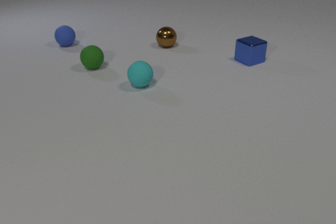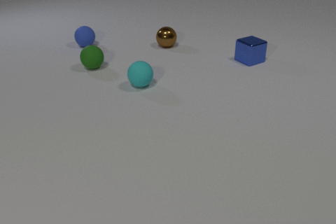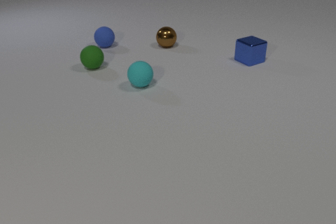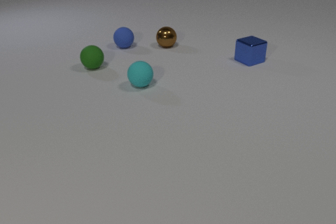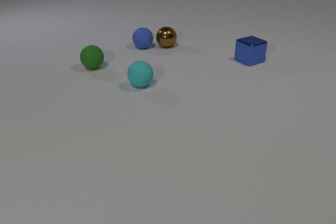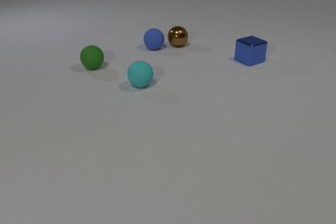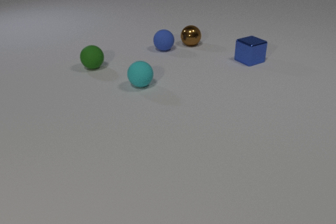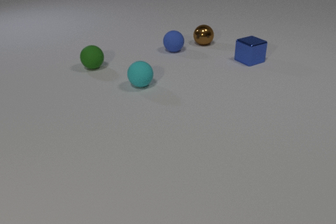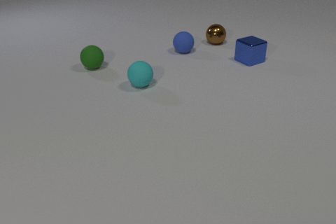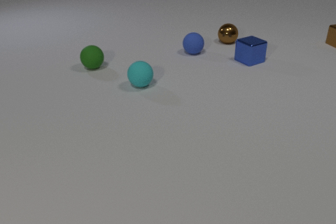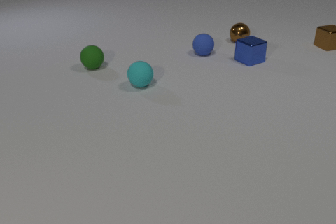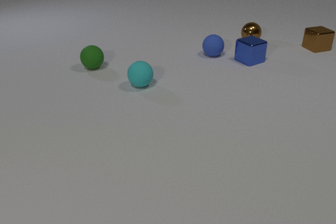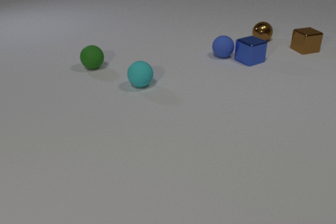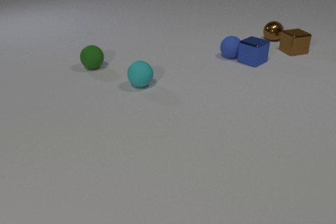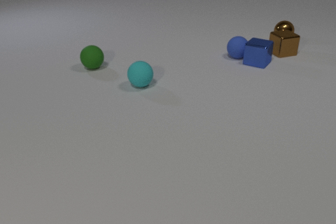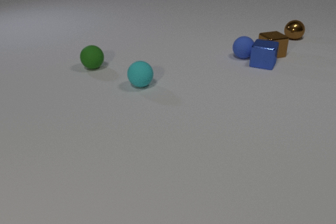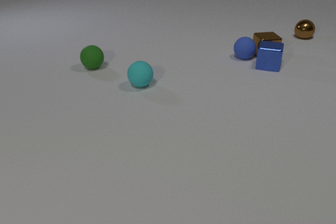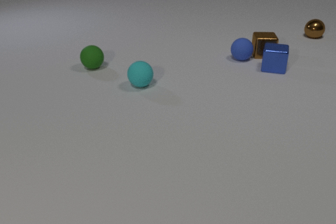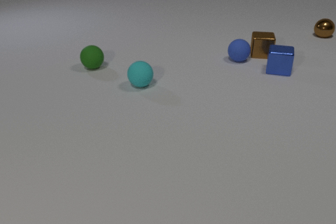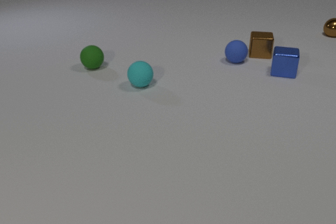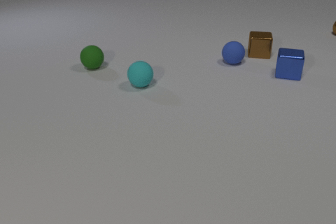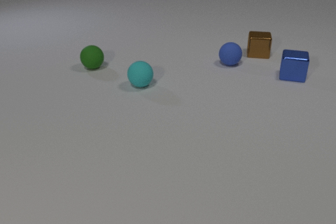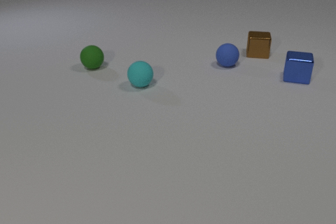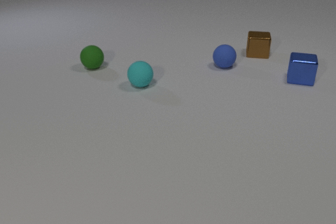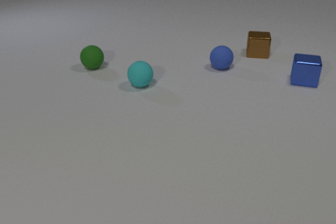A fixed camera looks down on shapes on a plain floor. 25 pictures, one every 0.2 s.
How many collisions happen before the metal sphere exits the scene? 4.
How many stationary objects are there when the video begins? 4.
What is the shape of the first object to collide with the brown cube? cube.
0.0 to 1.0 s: The blue rubber sphere rolls to the right. The brown metal sphere rolls to the right. The blue rubber sphere and the brown metal sphere collide.
1.0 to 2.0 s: The blue rubber sphere rolls to the right. The brown metal sphere rolls to the right. The brown metal cube comes in at the right edge, slides to the left and toward the camera.
2.0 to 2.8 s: The blue rubber sphere rolls to the right. The brown metal sphere rolls to the right and away from the camera. The blue metal cube slides to the right, spins counterclockwise seen from above by about 30 degrees, its near face sliding to the right. The brown metal cube slides to the left and toward the camera. The blue rubber sphere and the blue metal cube collide.
2.8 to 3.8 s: The blue rubber sphere rolls toward the camera. The brown metal sphere rolls to the right and away from the camera. The blue metal cube slides to the right and toward the camera. The brown metal cube slides to the left and toward the camera, spins so that its near face slides to the left, clockwise seen from above. The blue metal cube and the brown metal cube collide. The blue rubber sphere and the brown metal cube collide.
3.8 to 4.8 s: The blue rubber sphere rolls toward the camera and to the left. The brown metal sphere rolls to the right and away from the camera, leaves at the right edge. The blue metal cube slides to the right and toward the camera.
